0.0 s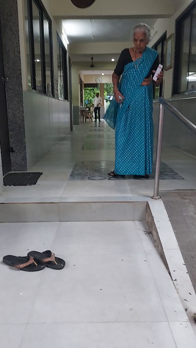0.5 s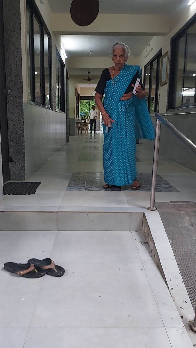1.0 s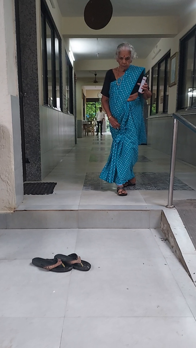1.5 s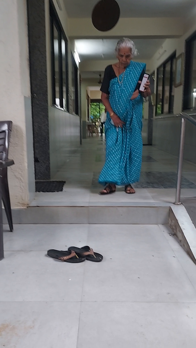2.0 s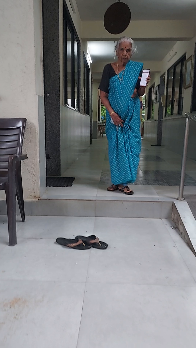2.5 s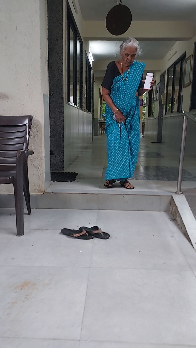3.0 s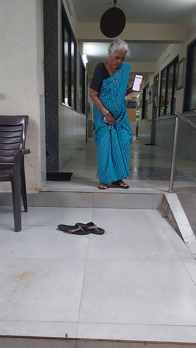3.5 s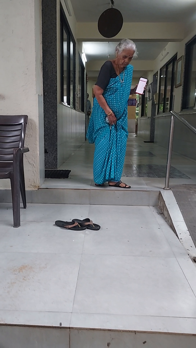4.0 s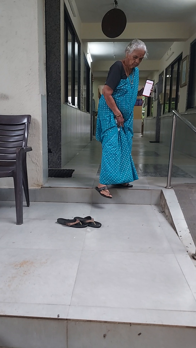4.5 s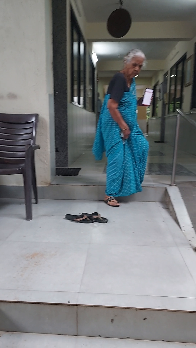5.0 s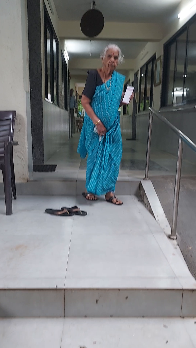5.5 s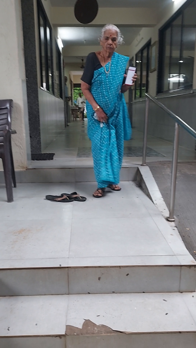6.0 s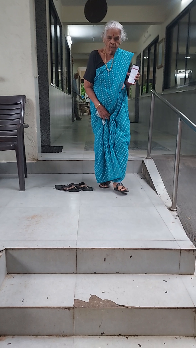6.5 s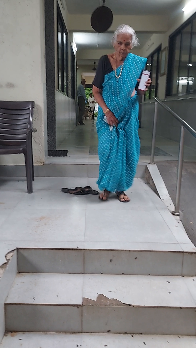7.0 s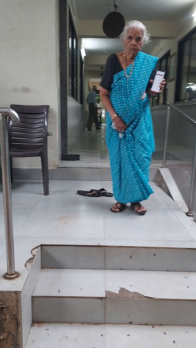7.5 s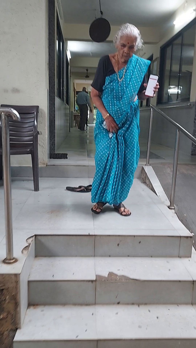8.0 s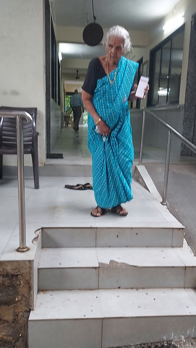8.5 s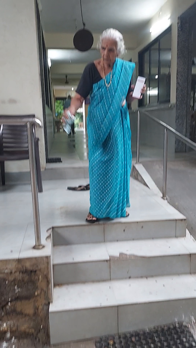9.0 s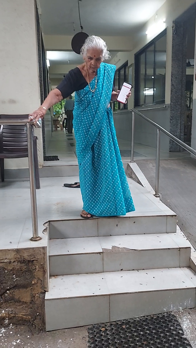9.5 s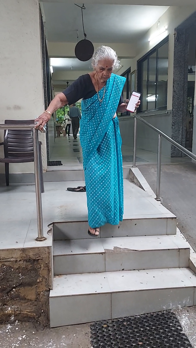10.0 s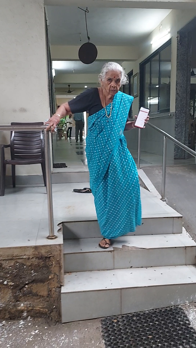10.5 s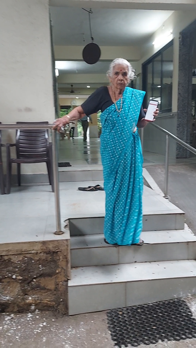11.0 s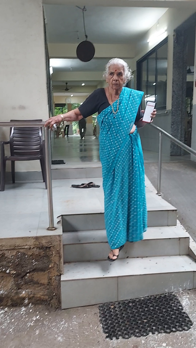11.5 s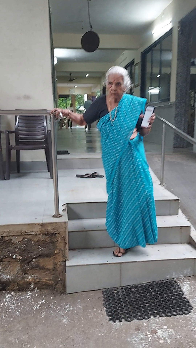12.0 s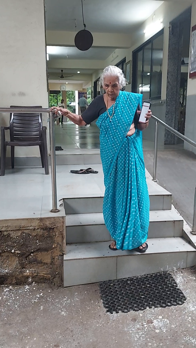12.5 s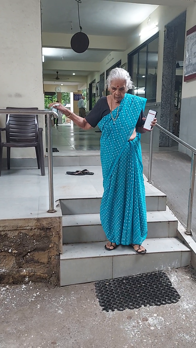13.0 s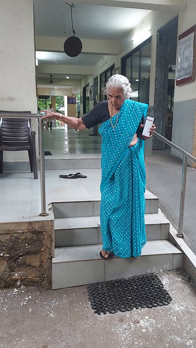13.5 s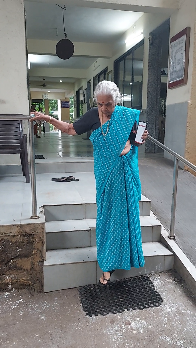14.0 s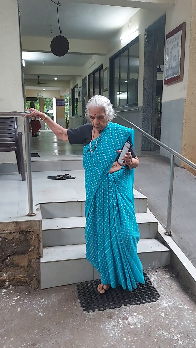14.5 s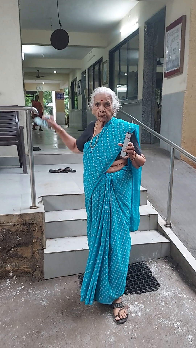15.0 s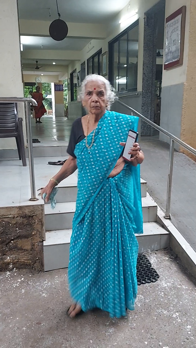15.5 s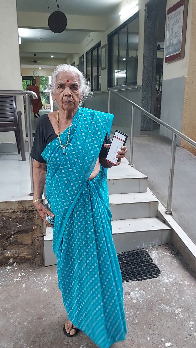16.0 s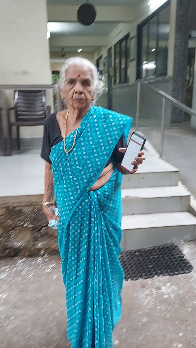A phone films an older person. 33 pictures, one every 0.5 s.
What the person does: Going down stairs.
